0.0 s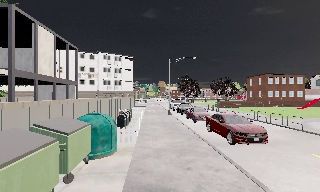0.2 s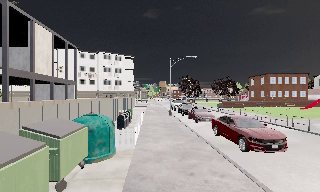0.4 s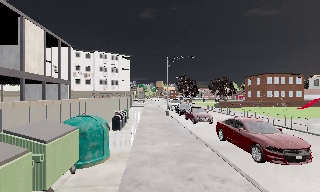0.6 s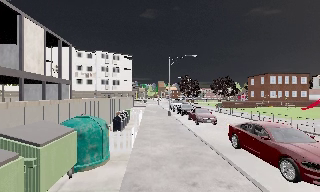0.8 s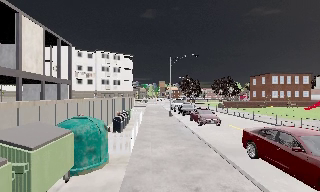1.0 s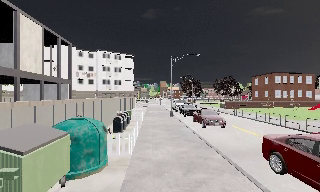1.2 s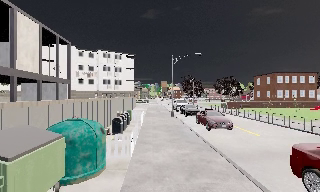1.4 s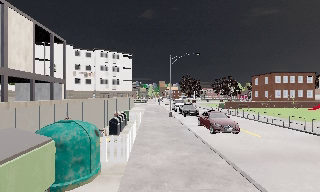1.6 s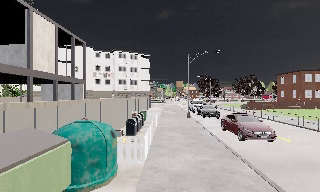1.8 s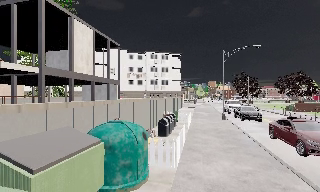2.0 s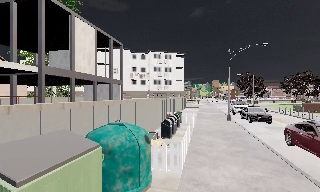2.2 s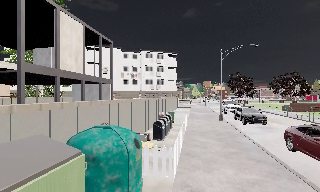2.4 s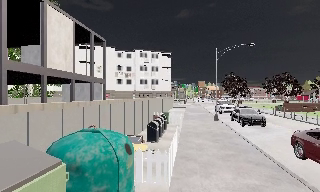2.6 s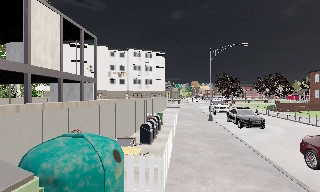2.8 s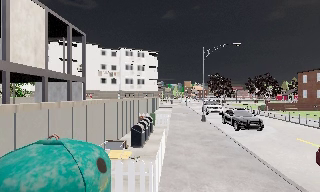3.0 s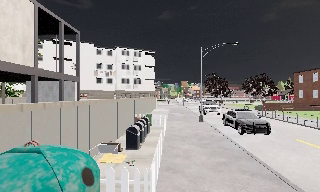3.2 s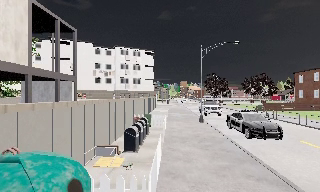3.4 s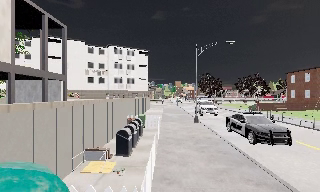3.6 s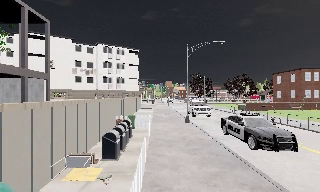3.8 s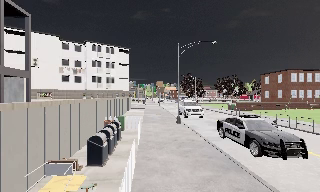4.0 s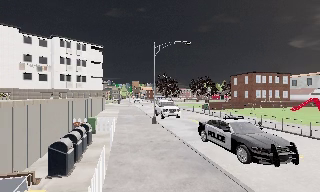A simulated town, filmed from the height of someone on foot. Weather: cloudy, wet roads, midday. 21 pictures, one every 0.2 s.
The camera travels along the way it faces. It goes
forward.
0.0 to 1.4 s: The camera travels forward, about 2 m, so what stands in front looms larger.
1.4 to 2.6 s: The scene slides to the right, as the camera pans about 10 degrees to its left. It travels forward, about 2 m, so what stands in front looms larger.
2.6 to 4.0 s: The scene slides to the left, as the camera pans about 20 degrees to its right. It travels forward, about 2.5 m, so what stands in front looms larger.
The film runs forward here.
